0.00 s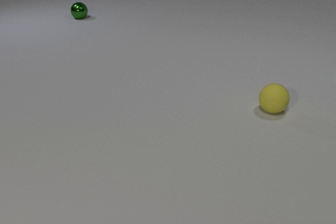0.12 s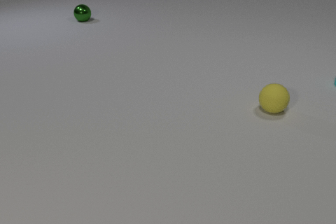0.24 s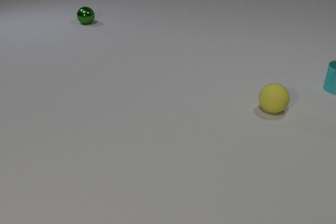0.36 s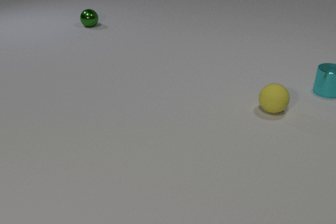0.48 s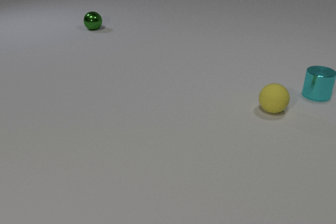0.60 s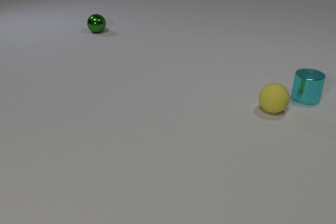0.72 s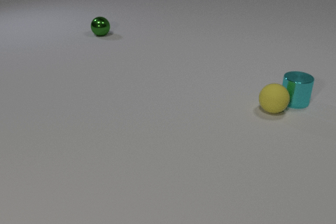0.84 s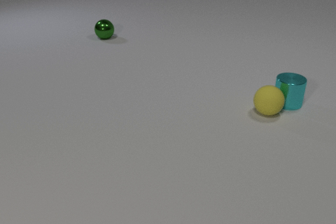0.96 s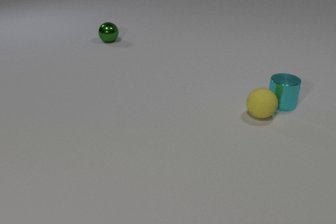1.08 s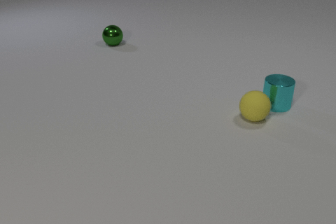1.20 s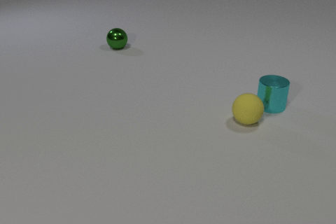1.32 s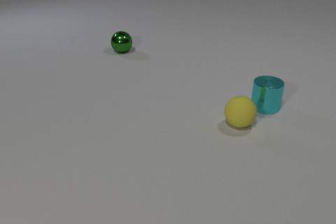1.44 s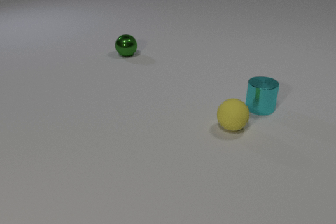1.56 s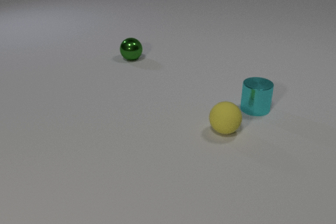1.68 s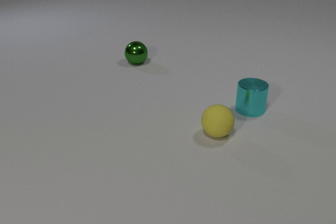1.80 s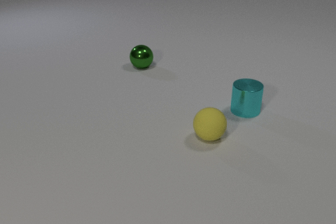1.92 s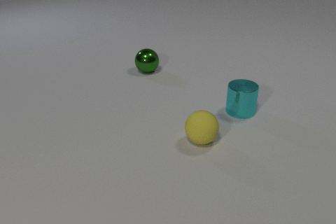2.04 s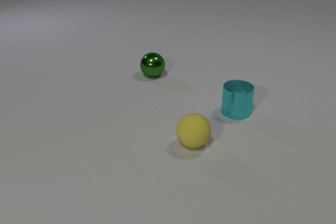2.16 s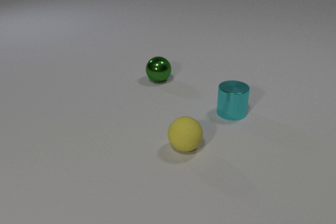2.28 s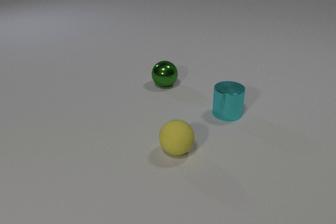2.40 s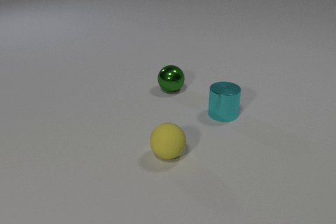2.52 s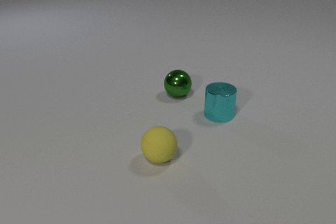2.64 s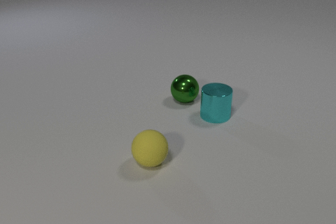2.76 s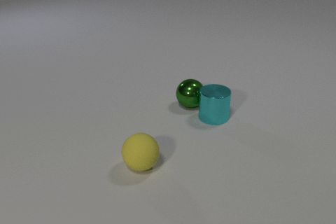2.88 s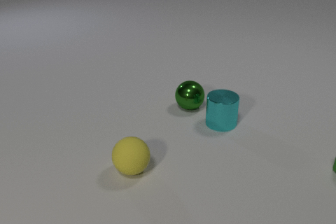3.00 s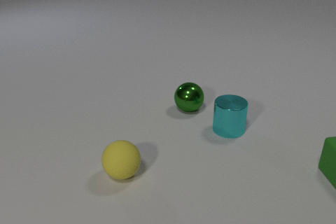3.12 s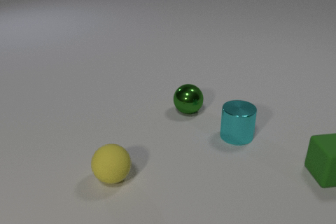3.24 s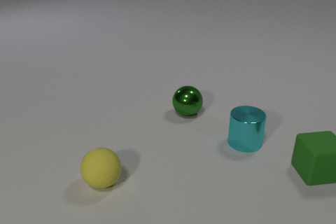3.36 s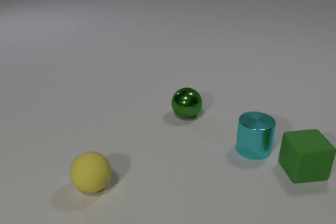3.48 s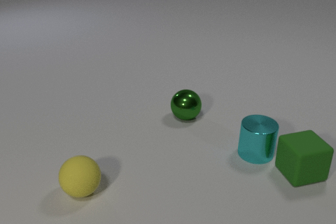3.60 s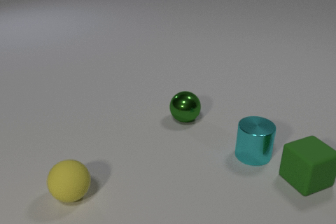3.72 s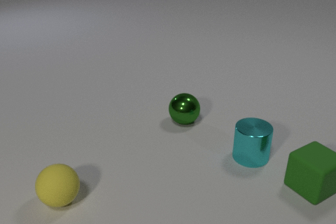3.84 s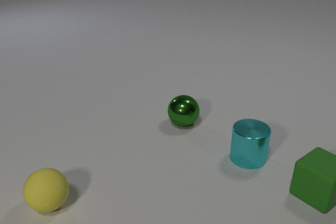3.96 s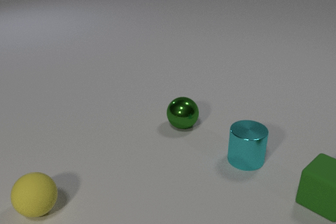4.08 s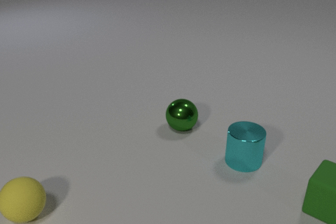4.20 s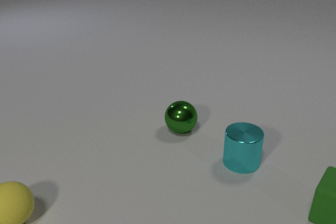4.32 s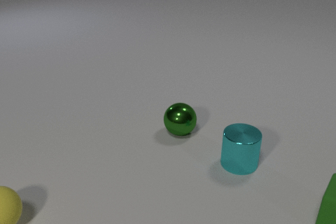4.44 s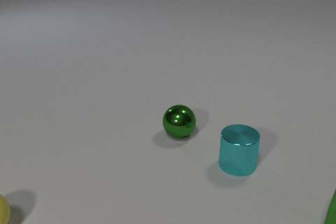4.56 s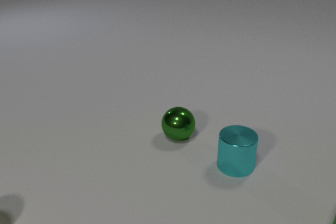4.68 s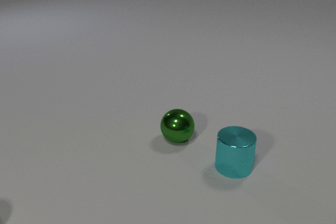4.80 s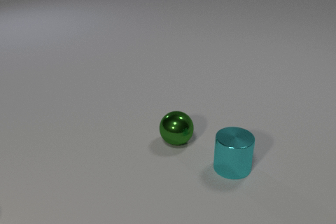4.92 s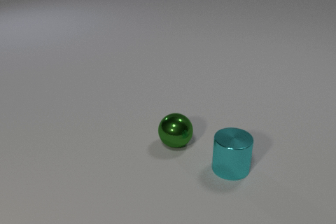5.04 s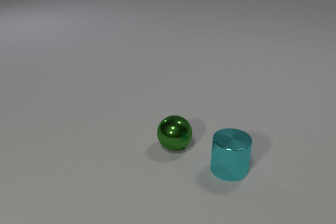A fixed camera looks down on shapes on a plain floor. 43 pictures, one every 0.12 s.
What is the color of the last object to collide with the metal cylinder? green.
Are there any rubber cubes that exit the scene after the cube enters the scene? yes.
How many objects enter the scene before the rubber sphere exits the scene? 2.
0.00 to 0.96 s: The cyan metal cylinder comes in at the right edge, slides toward the camera and to the left. The yellow rubber sphere rolls toward the camera and to the left. The green metal sphere rolls toward the camera. The cyan metal cylinder and the yellow rubber sphere collide.
0.96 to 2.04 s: The cyan metal cylinder slides to the left and toward the camera. The yellow rubber sphere rolls to the left and toward the camera. The green metal sphere rolls toward the camera and to the right.
2.04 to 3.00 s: The cyan metal cylinder slides toward the camera. The yellow rubber sphere rolls to the left and toward the camera. The green metal sphere rolls toward the camera and to the right. The green rubber cube comes in at the right edge, slides to the left. The cyan metal cylinder and the green metal sphere collide.
3.00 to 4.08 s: The cyan metal cylinder slides toward the camera. The yellow rubber sphere rolls to the left. The green metal sphere rolls toward the camera. The green rubber cube slides toward the camera, spins so that its near face slides to the right, counterclockwise seen from above. The cyan metal cylinder and the green rubber cube collide.
4.08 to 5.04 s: The cyan metal cylinder slides toward the camera and to the left. The yellow rubber sphere rolls to the left, leaves at the left edge. The green metal sphere rolls toward the camera. The green rubber cube slides toward the camera and to the right, leaves at the right edge.
